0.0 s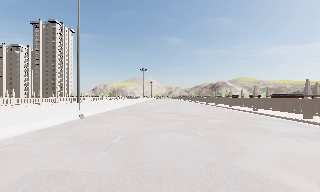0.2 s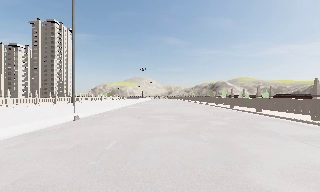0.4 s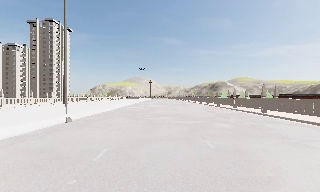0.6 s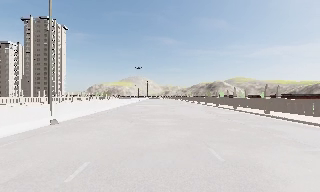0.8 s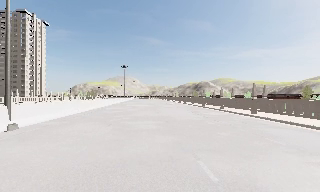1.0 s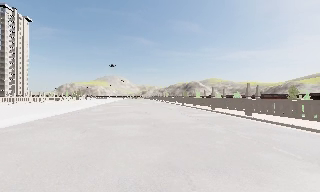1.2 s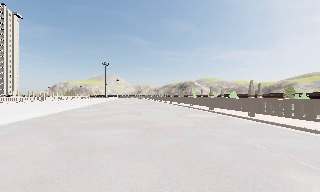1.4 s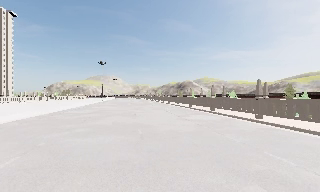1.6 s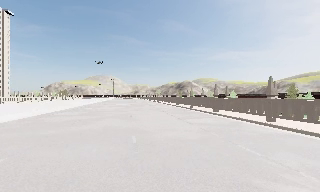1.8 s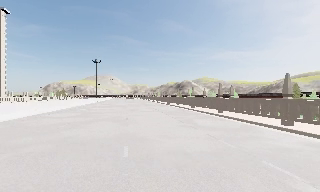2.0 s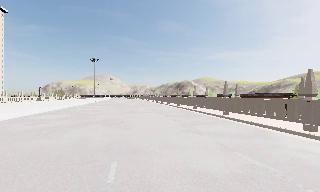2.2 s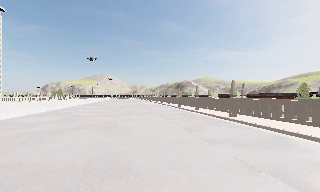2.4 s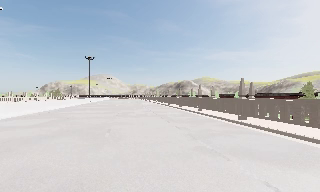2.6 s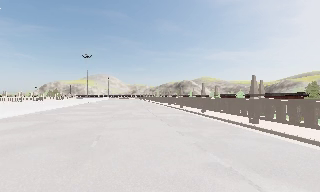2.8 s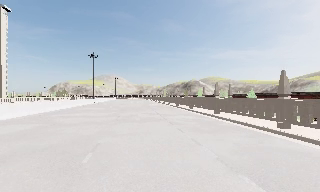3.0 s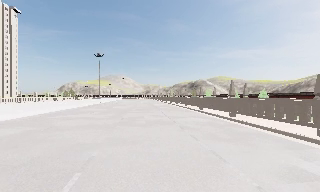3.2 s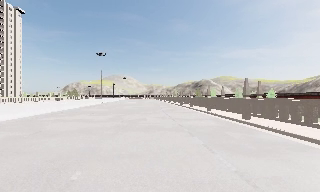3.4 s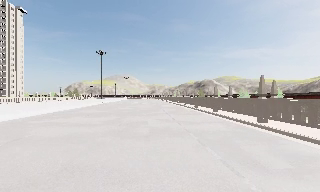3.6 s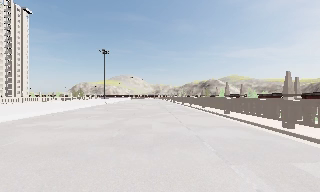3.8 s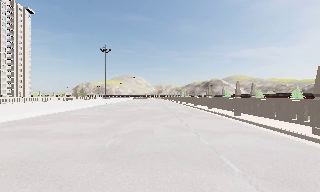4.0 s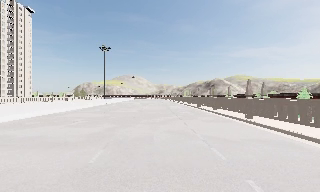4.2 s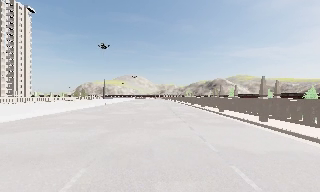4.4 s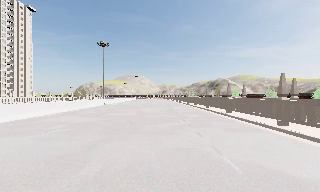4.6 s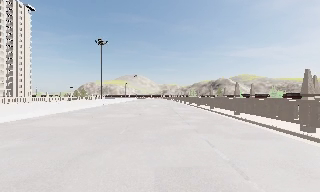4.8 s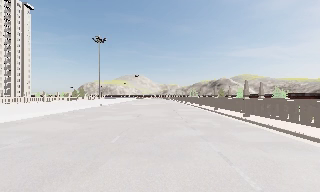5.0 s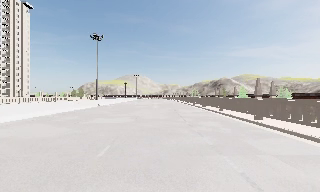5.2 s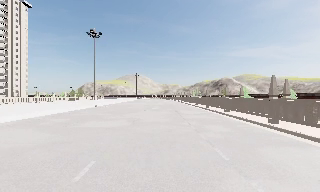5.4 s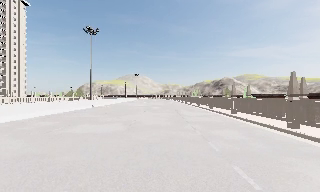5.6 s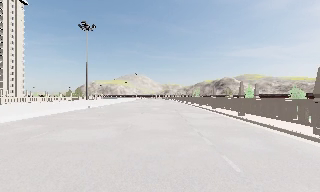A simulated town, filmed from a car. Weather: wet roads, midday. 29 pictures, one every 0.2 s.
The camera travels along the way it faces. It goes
forward.
0.0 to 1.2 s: The camera swings to its right by about 10 degrees, and the scene slides to the left. It travels forward, about 7 m, so what stands in front looms larger. It gains speed.
1.2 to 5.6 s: The scene slides to the right, as the camera pans about 10 degrees to its left. It travels forward, about 30 m, so what stands in front looms larger.
The film runs forward here.
